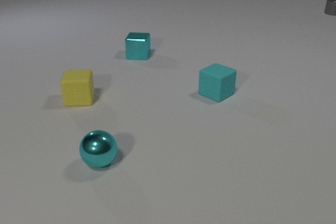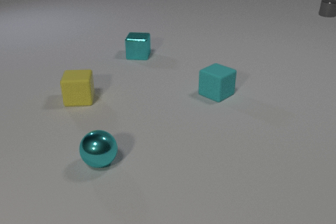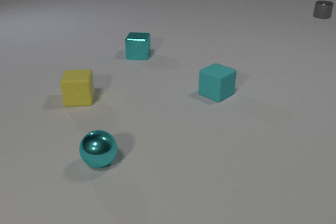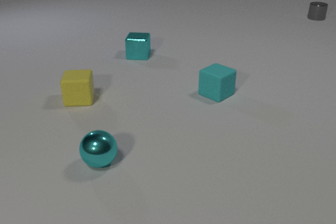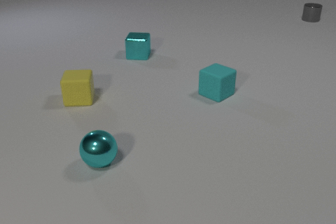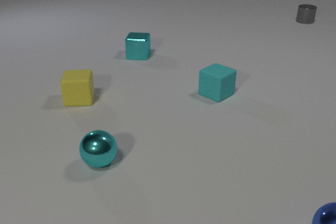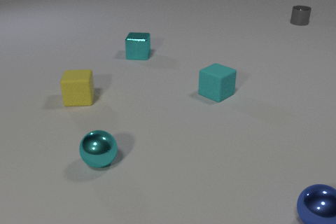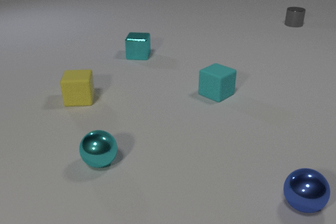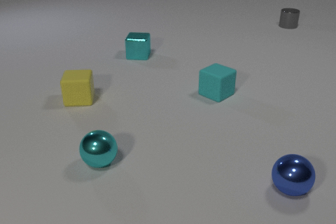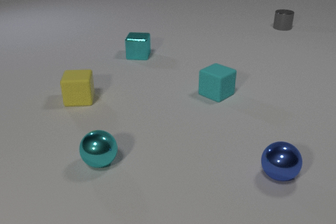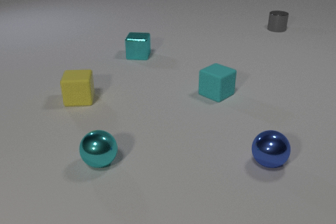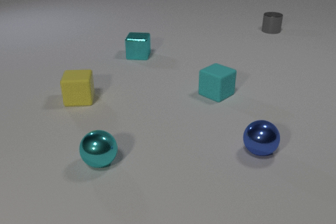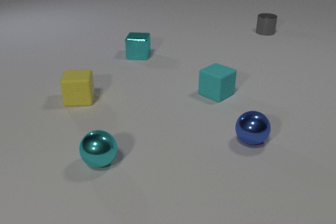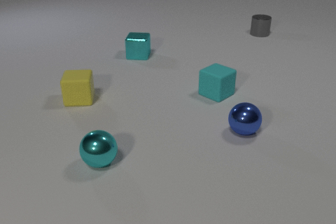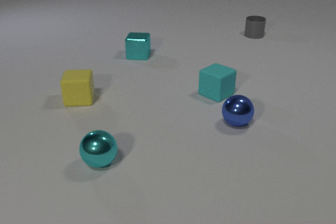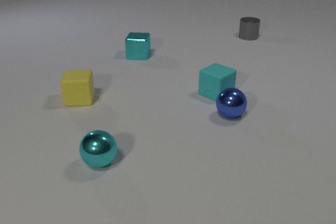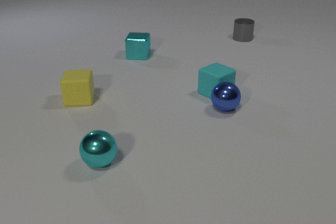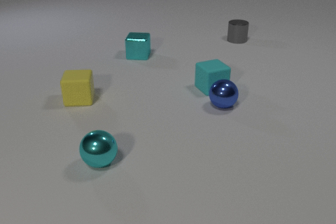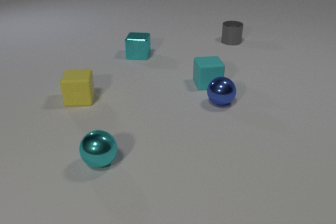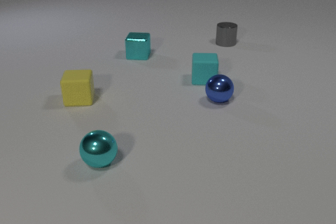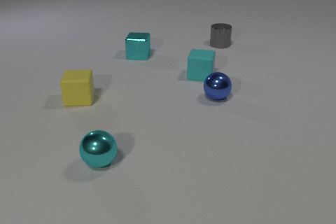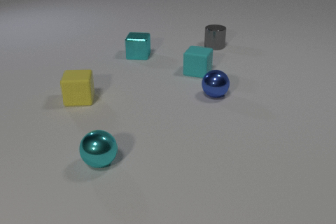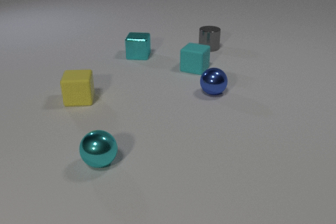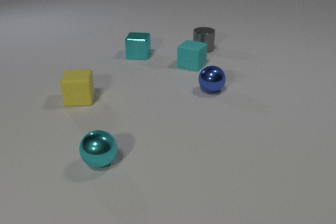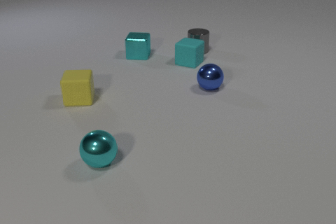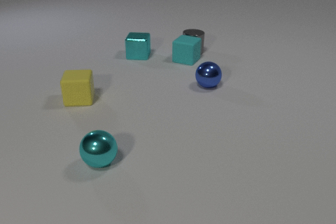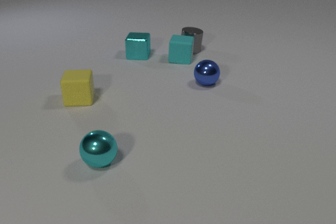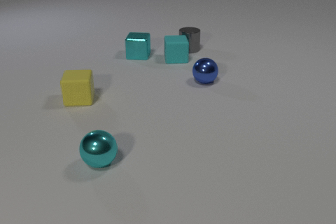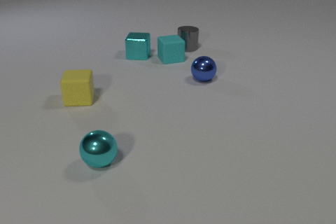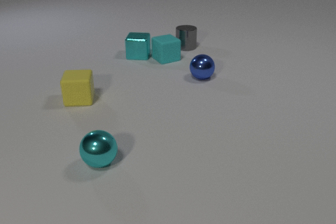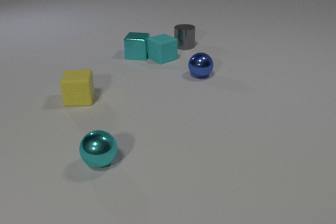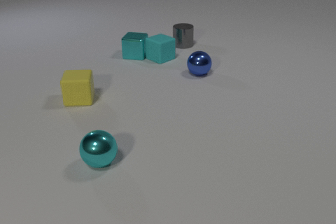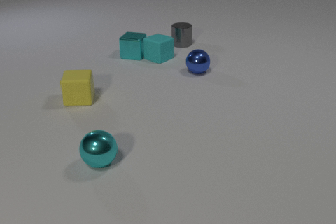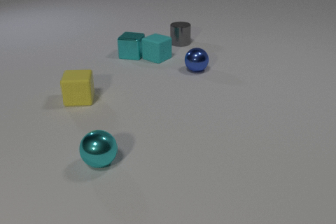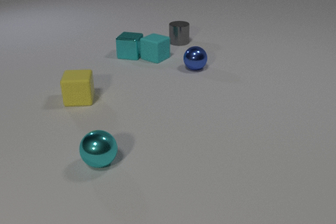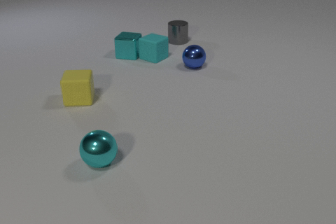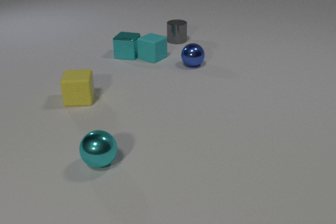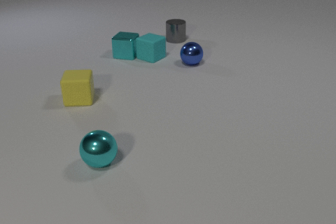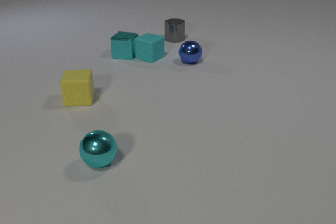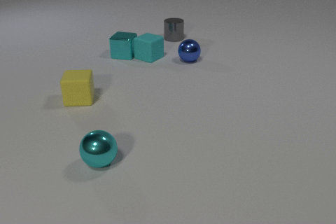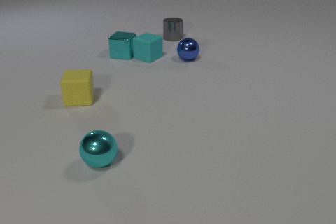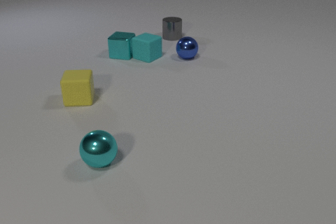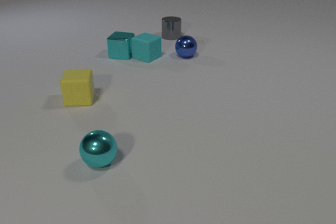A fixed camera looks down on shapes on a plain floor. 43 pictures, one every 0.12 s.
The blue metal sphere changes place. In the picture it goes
away from the camera.
0.00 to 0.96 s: The blue metal sphere comes in at the bottom edge, rolls away from the camera and to the left. The gray metal cylinder slides toward the camera and to the left.
0.96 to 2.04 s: The blue metal sphere rolls away from the camera and to the left. The cyan rubber cube slides away from the camera, spins so that its near face slides to the left, clockwise seen from above. The gray metal cylinder slides toward the camera and to the left. The blue metal sphere and the cyan rubber cube collide.
2.04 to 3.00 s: The blue metal sphere rolls away from the camera. The cyan rubber cube slides away from the camera, spins so that its near face slides to the left, clockwise seen from above. The gray metal cylinder slides to the left and toward the camera. The cyan rubber cube and the gray metal cylinder collide.
3.00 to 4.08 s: The blue metal sphere rolls away from the camera. The cyan rubber cube slides to the left, spins counterclockwise seen from above by about 75 degrees, its near face sliding to the right. The gray metal cylinder slides away from the camera and to the left. The cyan metal cube slides to the left. The cyan rubber cube and the cyan metal cube collide.
4.08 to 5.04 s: The blue metal sphere rolls away from the camera. The cyan rubber cube slides to the left. The gray metal cylinder slides away from the camera and to the left. The cyan metal cube slides to the left.
What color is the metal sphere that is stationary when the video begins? cyan.
How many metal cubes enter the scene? 0.
How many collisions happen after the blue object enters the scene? 3.
